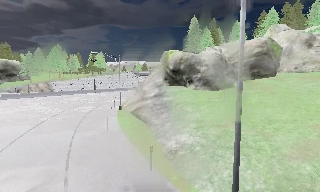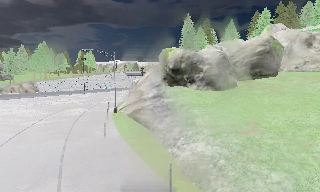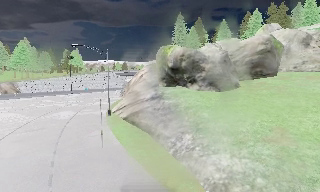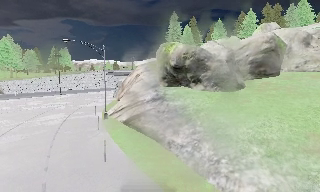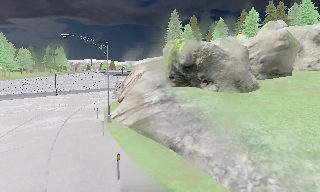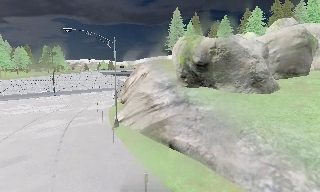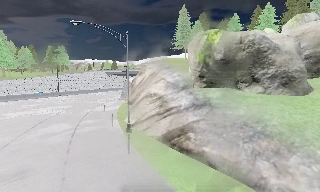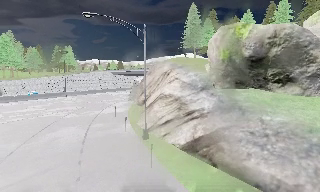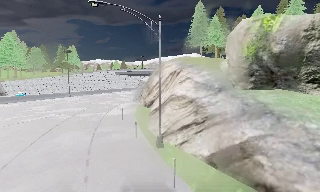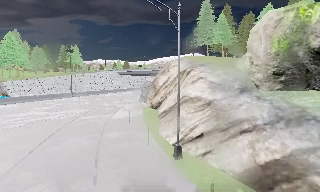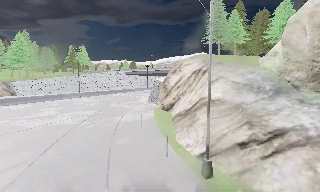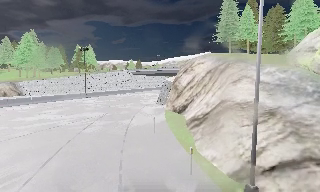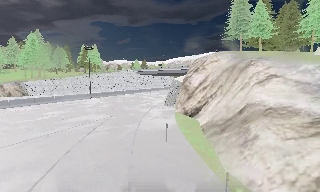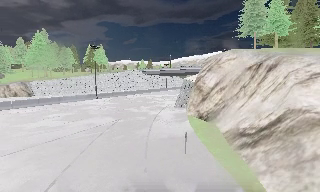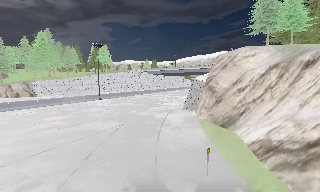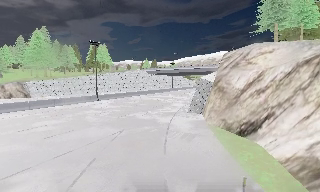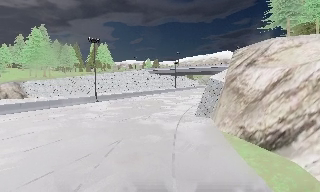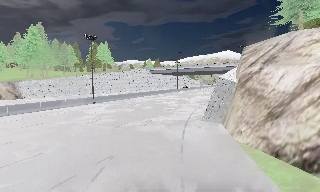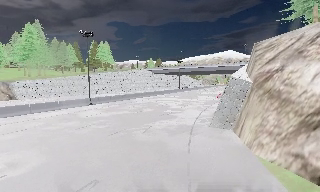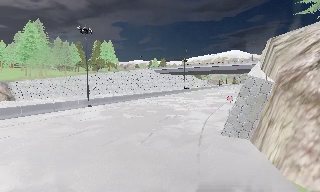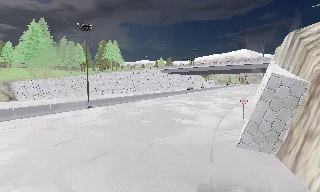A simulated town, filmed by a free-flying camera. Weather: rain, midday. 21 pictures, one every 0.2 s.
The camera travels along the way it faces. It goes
forward.
0.0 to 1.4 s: The camera pans to its right, which is clockwise from overhead, by about 10 degrees. It travels forward and to its left, about 13 m, so what stands in front looms larger.
1.4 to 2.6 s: The camera travels forward and to its left, about 10 m, so what stands in front looms larger.
2.6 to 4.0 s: The camera travels forward, about 14 m, so what stands in front looms larger.
The film runs forward here.
